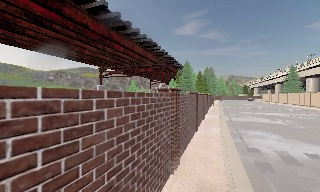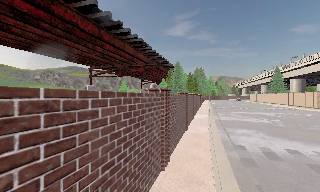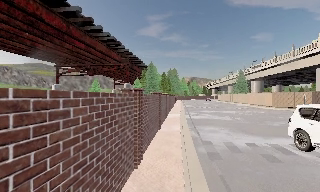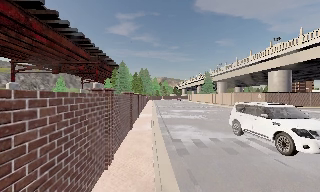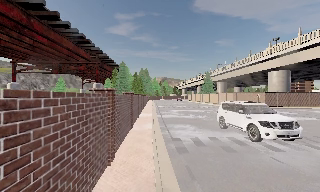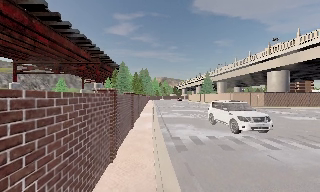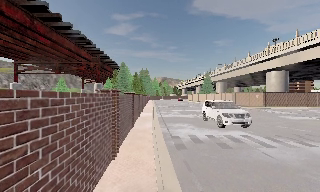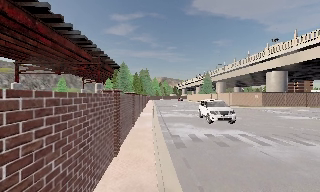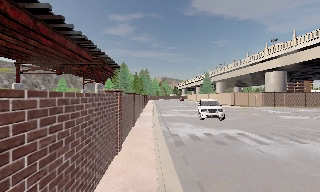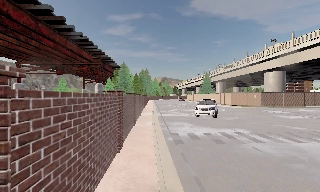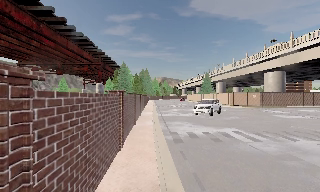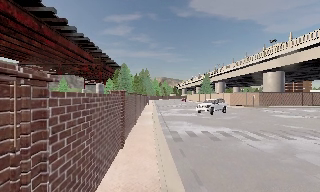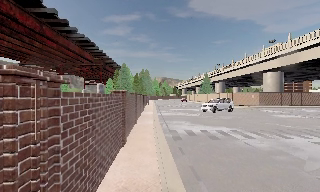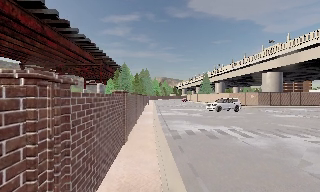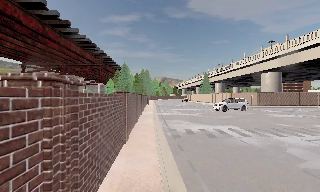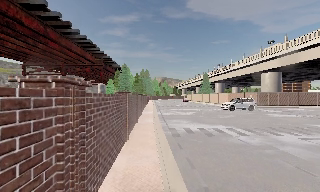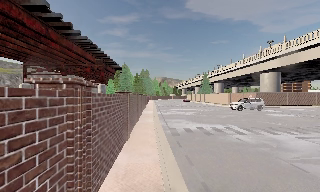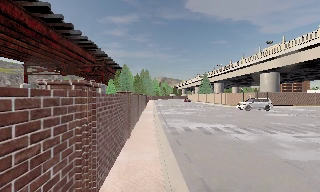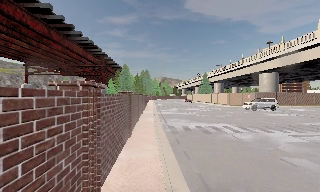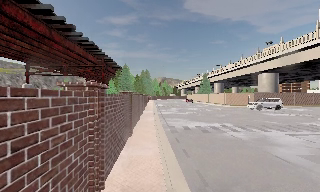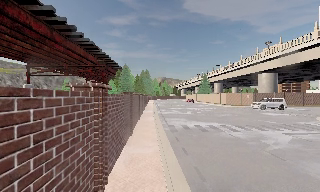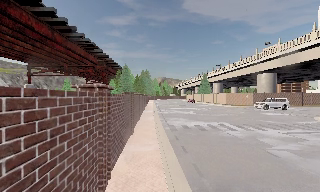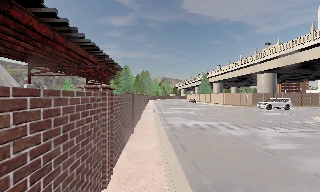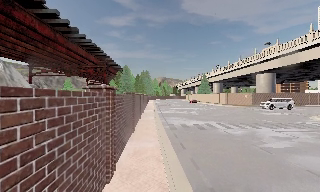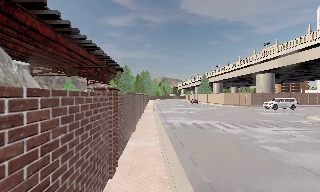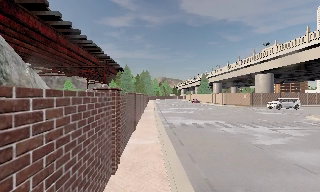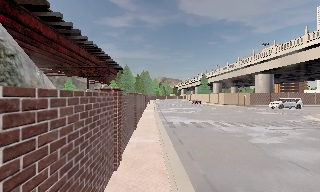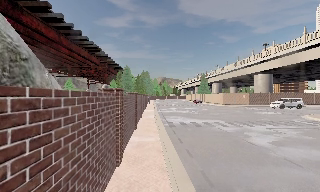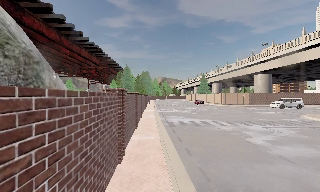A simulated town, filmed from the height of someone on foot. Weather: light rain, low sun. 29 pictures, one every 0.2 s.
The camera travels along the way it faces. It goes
backward.
0.0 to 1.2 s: The camera swings to its right by about 25 degrees, and the scene slides to the left. It travels backward, about 1.5 m, so what stands in front gets smaller.
1.2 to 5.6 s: The camera travels backward, about 5 m, so what stands in front gets smaller.
The film runs backward here.
